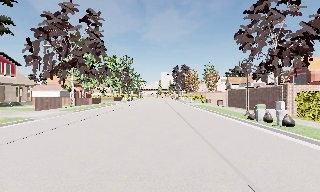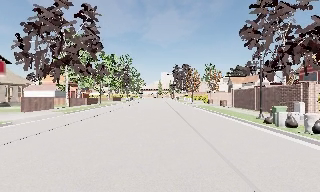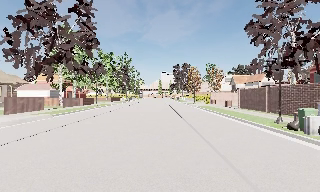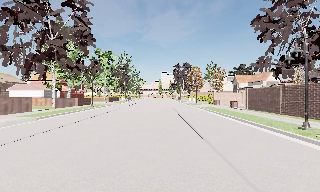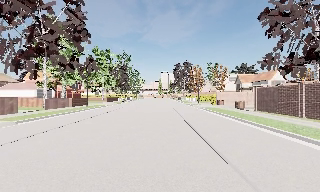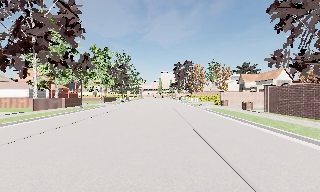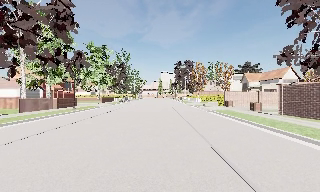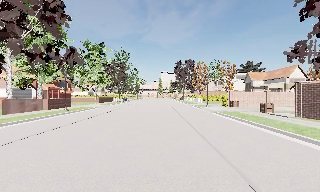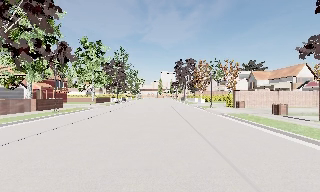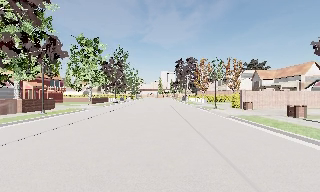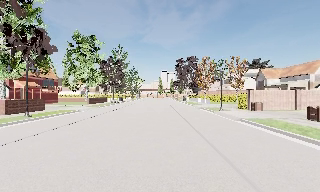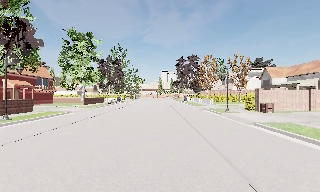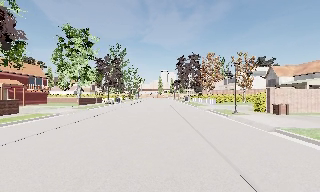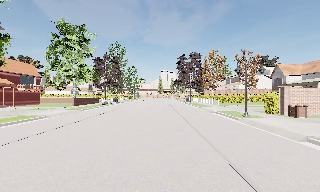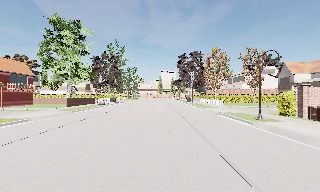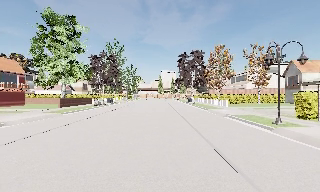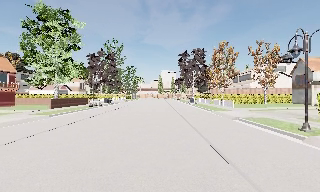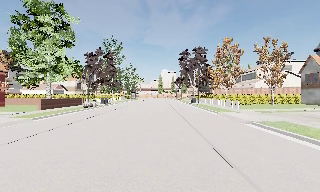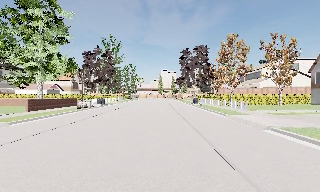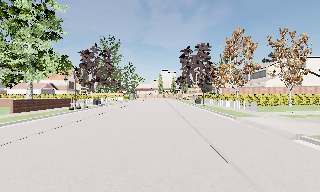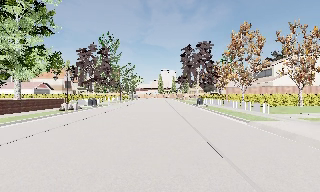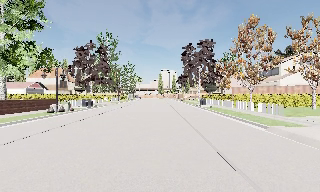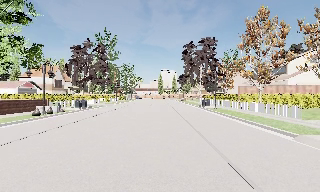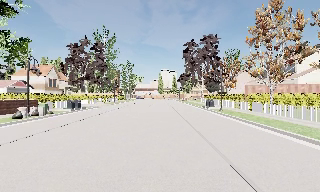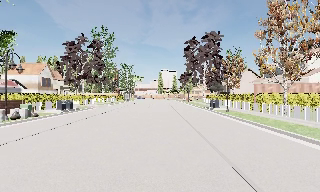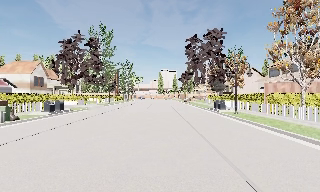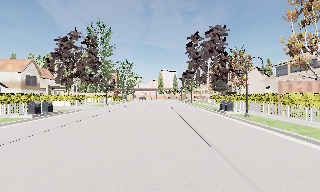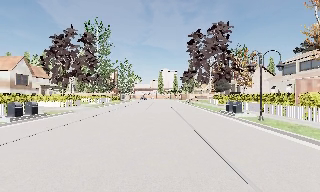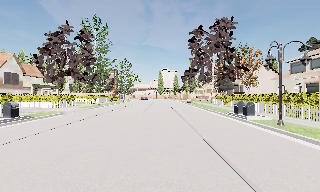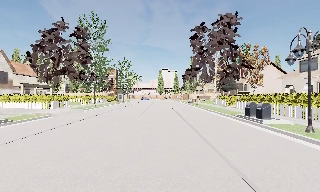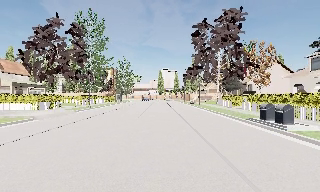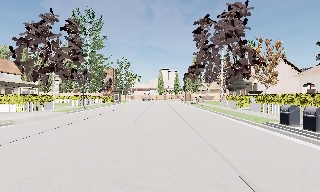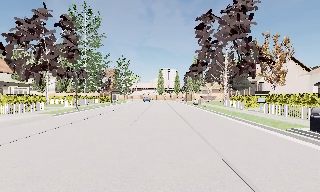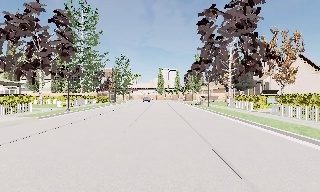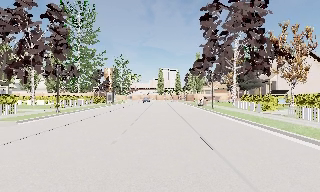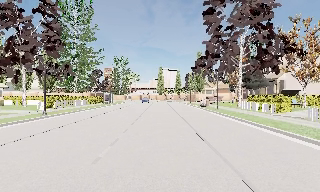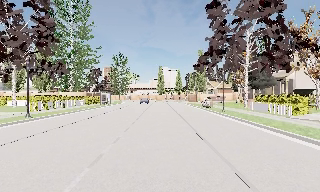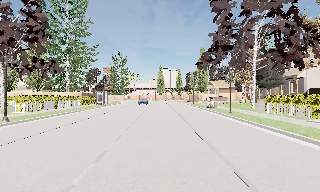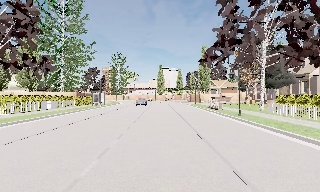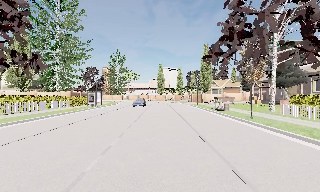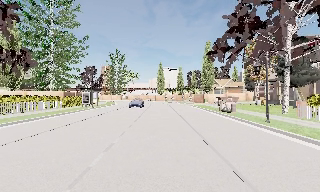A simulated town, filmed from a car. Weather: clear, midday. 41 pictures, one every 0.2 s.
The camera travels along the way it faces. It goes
forward.
0.0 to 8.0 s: The camera travels forward, about 70 m, so what stands in front looms larger.
The film runs forward here.
